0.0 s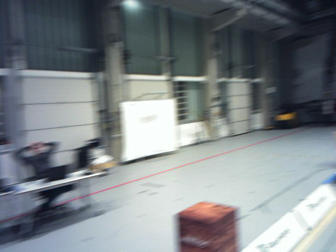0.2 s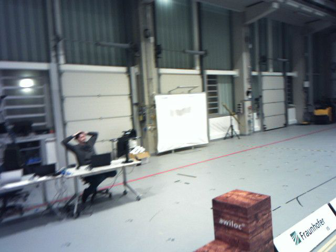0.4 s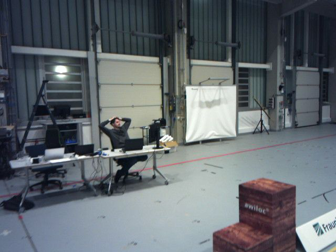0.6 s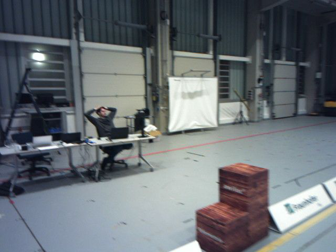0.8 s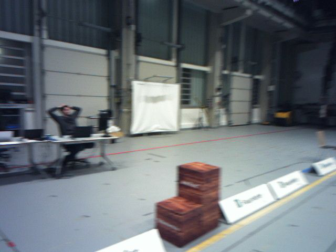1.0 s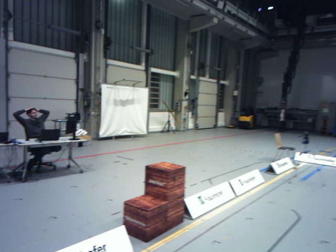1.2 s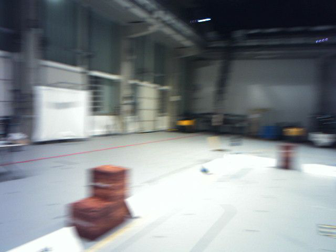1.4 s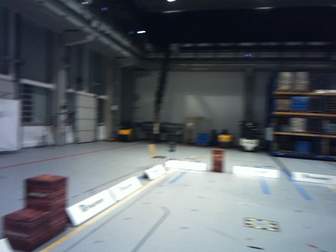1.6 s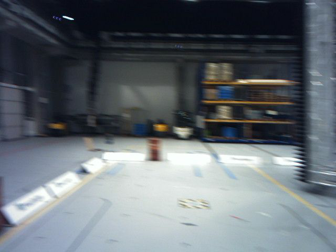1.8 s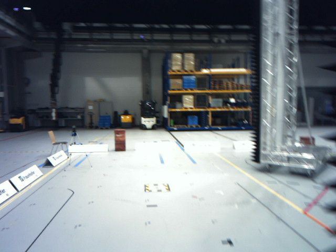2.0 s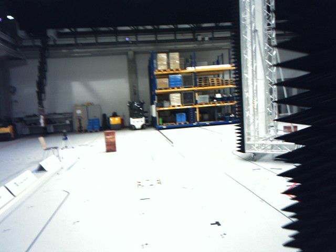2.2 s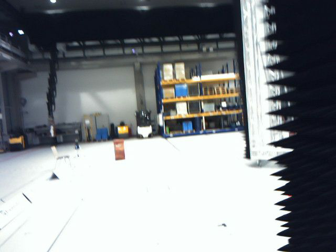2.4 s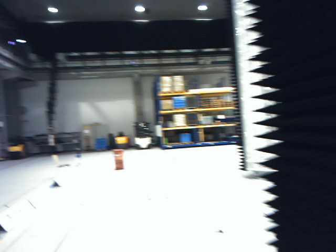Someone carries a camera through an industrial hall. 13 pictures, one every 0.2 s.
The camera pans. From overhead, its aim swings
clockwise.
The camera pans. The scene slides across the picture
to the left.
0.0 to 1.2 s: The camera travels backward, about 1.6 m, so what stands in front gets smaller.
1.2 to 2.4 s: The scene slides to the left, as the camera pans about 35 degrees to its right. It travels backward, about 1.8 m. It leans over to its right by about 10 degrees, and the scene rotates counterclockwise.
The film runs backward here.
